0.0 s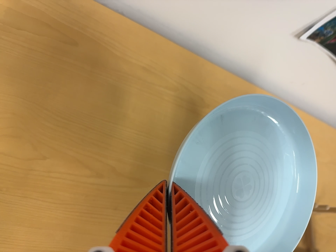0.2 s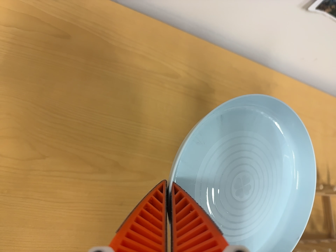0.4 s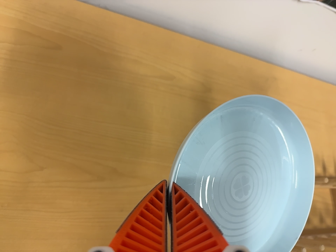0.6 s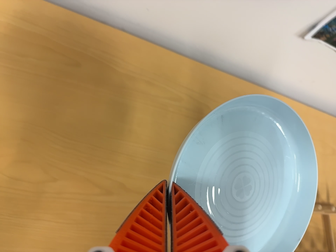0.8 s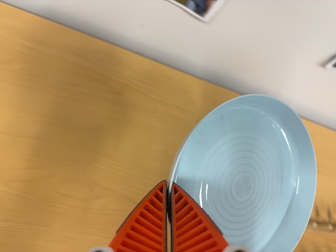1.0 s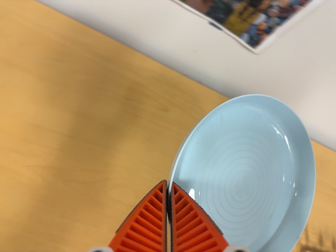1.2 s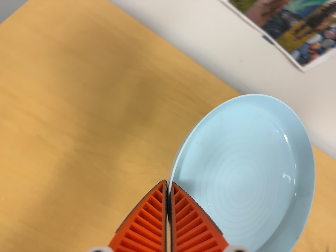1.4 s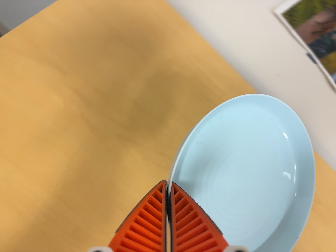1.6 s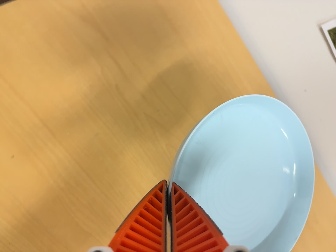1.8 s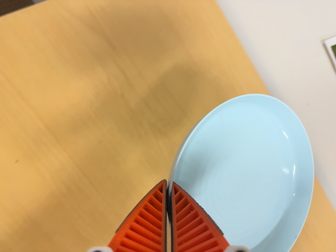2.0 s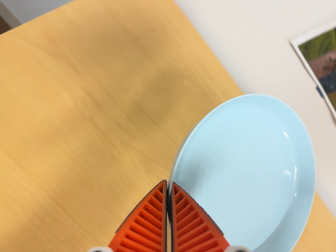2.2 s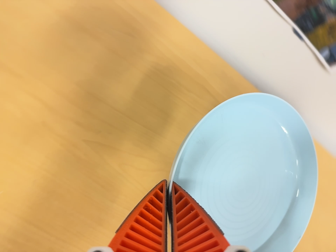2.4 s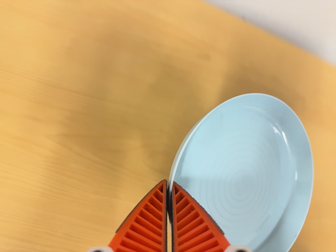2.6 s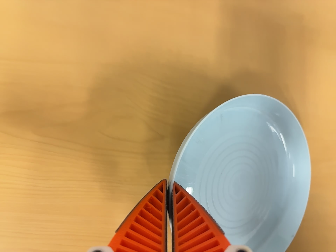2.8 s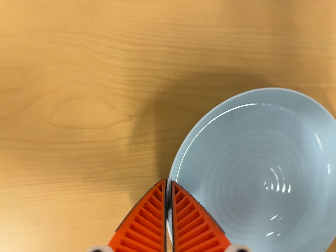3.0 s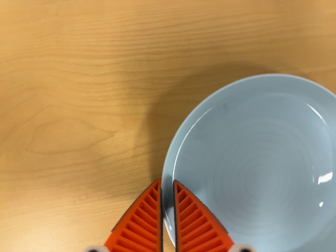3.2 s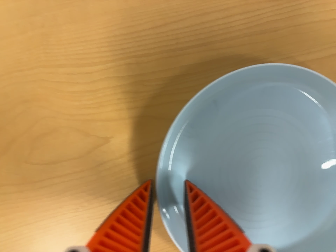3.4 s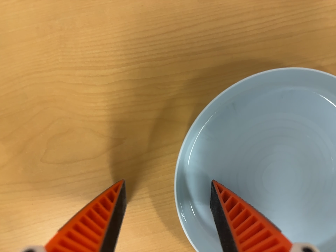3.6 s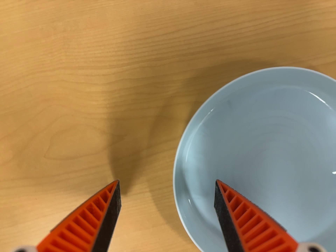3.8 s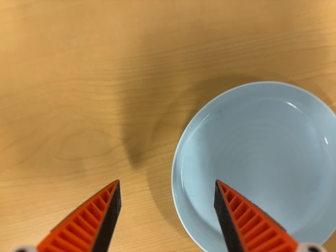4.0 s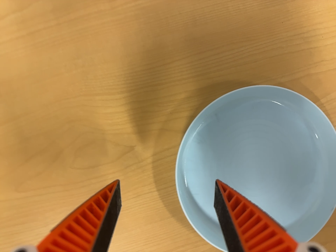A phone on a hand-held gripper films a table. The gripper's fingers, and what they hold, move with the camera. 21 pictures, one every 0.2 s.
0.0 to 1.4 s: The camera pans to its left by about 10 degrees. It travels to its left and backward, about 24 cm, so close, fixed things drift to the right. Its aim tips toward the top of its view by about 10 degrees, and the scene shifts downward. It rolls about its line of sight by about 20 degrees, and the scene rotates clockwise.
1.4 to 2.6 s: The camera travels forward and to its right, about 24 cm, so what stands in front looms larger. Its aim tips toward the bottom of its view by about 25 degrees, and the scene shifts upward. It rolls about its line of sight by about 30 degrees, and the scene rotates counterclockwise.
2.6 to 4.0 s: The camera pans to its left by about 10 degrees. It travels to its right and toward the top of its view, about 9 cm. Its aim tips toward the bottom of its view by about 10 degrees. It rolls about its line of sight by about 20 degrees, and the scene rotates counterclockwise.
The film runs backward here.
